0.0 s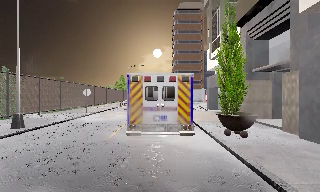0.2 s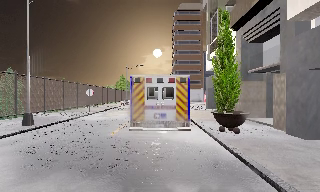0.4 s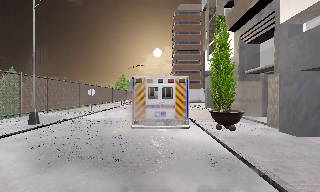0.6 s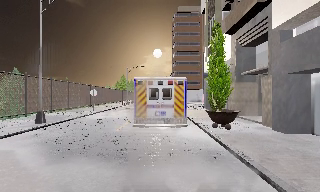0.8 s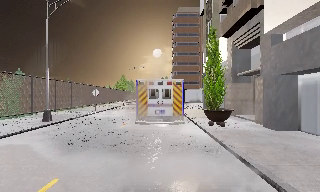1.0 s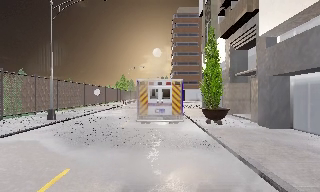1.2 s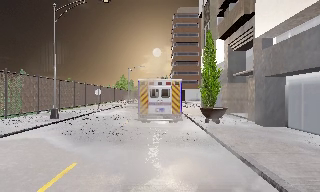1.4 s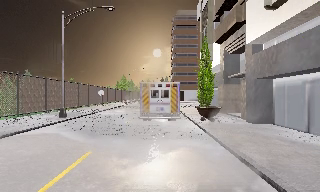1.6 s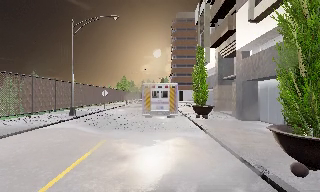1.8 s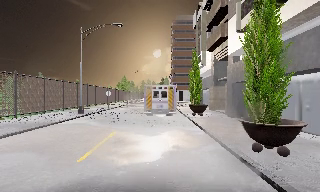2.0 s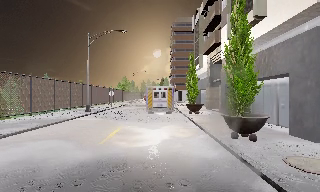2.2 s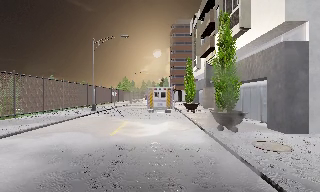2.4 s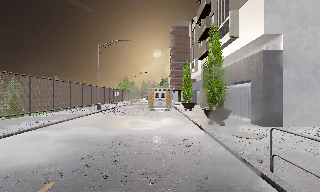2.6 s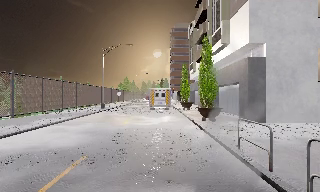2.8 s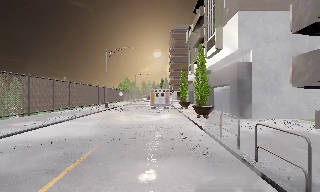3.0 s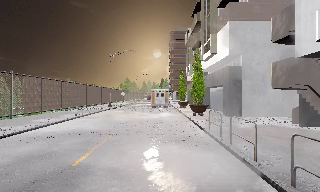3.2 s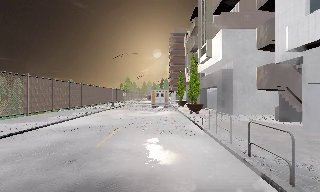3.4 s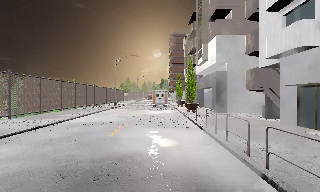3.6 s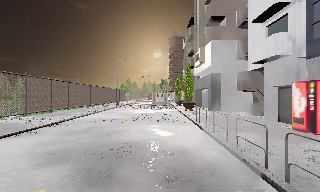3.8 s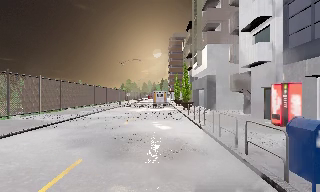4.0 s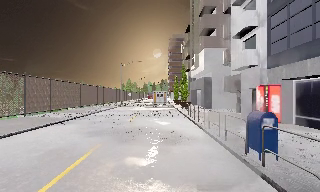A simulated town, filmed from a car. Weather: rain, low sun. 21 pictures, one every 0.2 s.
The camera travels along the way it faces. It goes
backward.
0.0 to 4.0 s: The camera travels backward, about 20 m, so what stands in front gets smaller. It gains speed.
The film runs backward here.
